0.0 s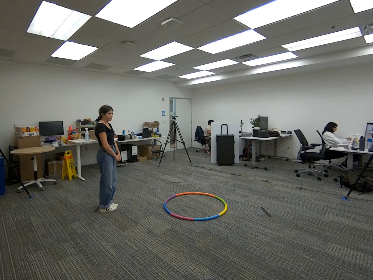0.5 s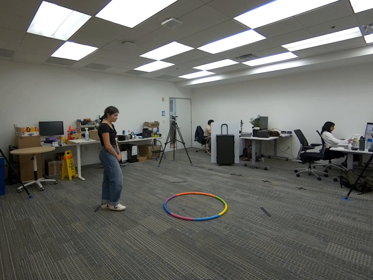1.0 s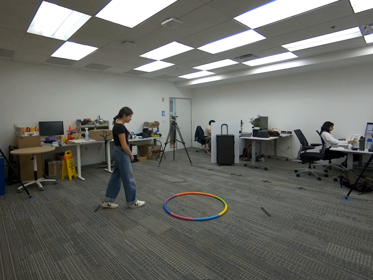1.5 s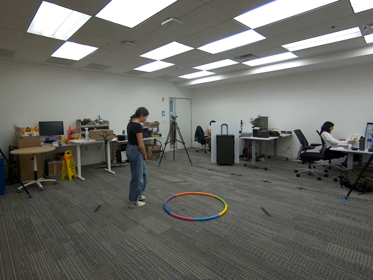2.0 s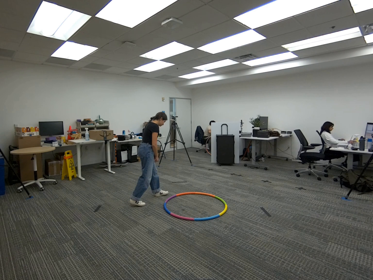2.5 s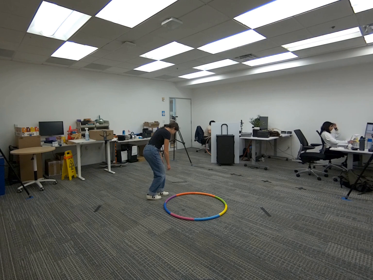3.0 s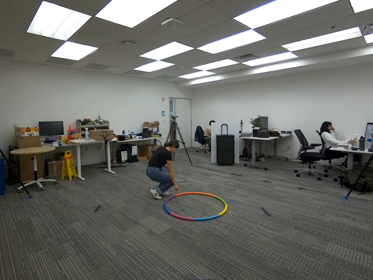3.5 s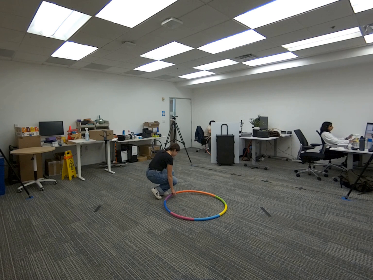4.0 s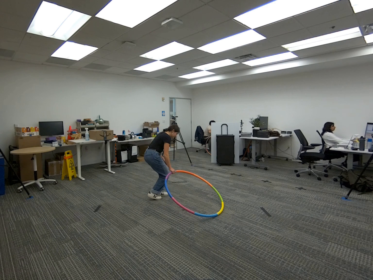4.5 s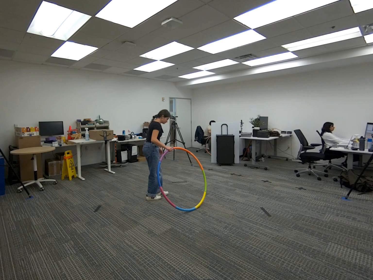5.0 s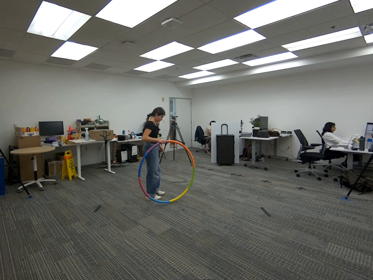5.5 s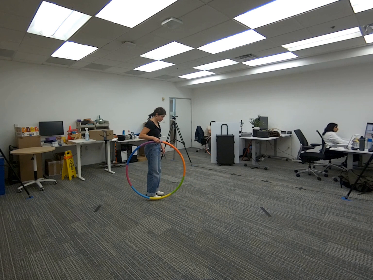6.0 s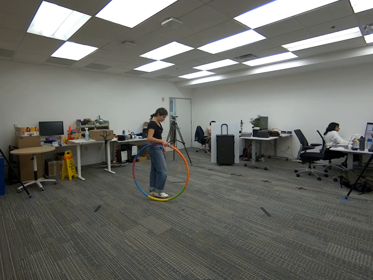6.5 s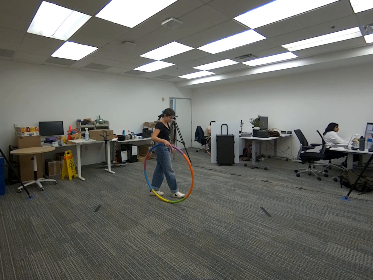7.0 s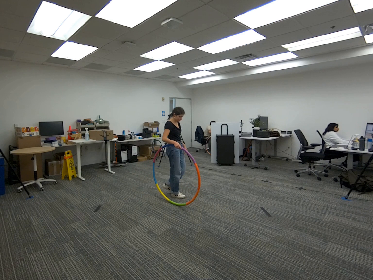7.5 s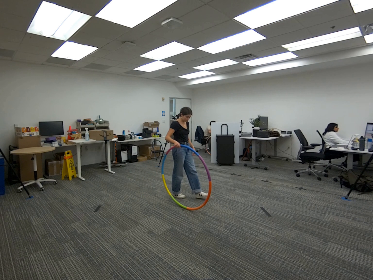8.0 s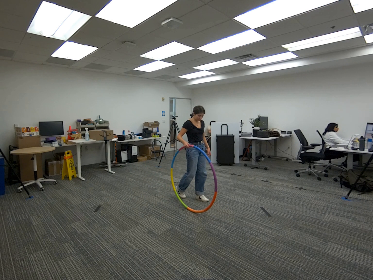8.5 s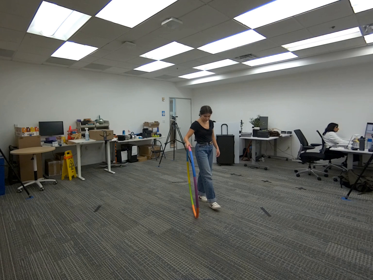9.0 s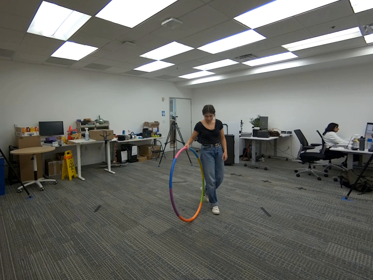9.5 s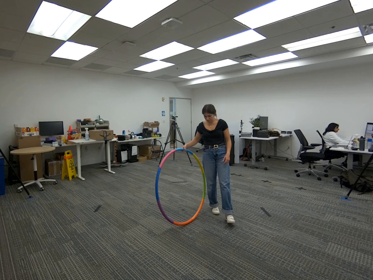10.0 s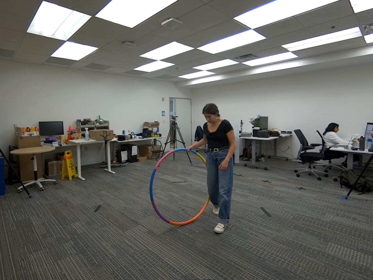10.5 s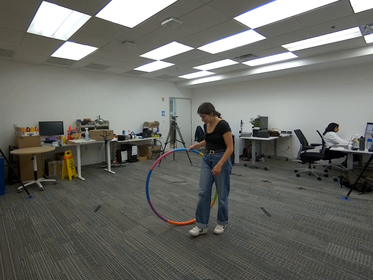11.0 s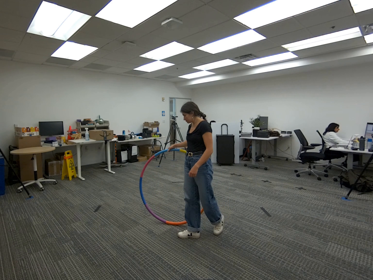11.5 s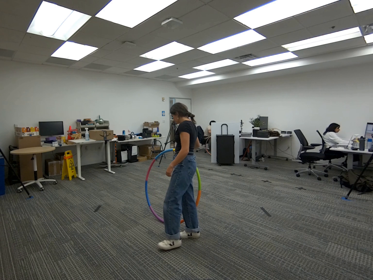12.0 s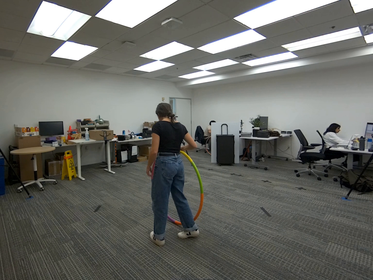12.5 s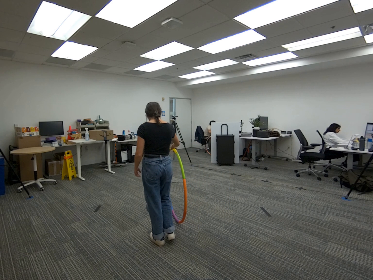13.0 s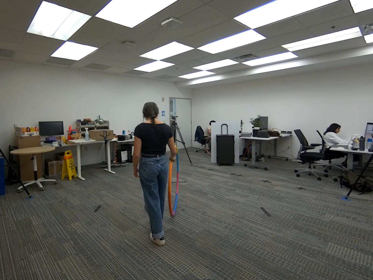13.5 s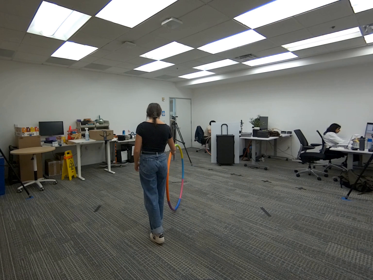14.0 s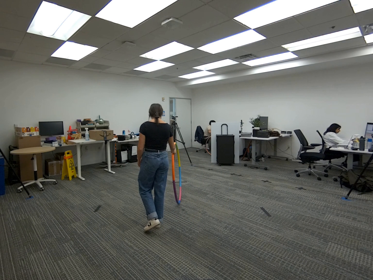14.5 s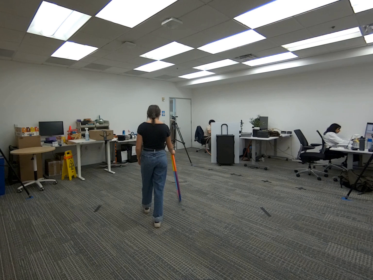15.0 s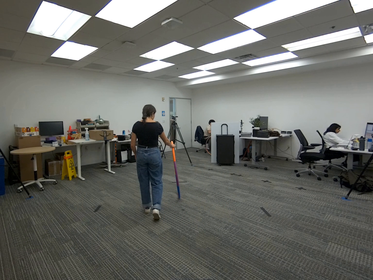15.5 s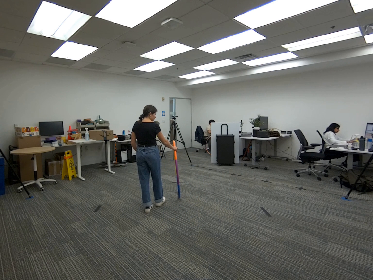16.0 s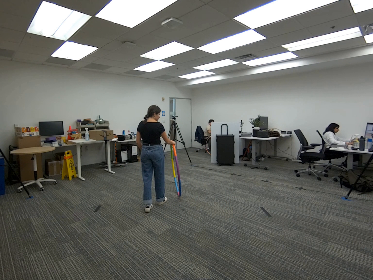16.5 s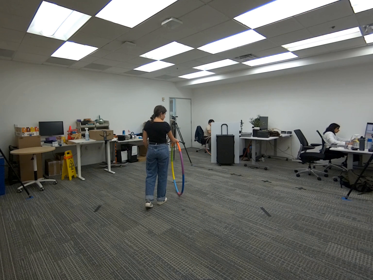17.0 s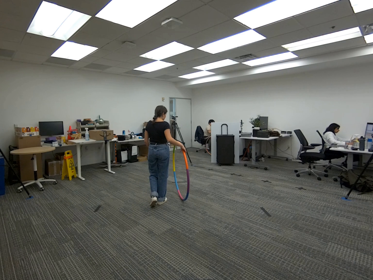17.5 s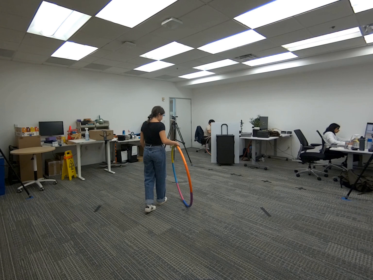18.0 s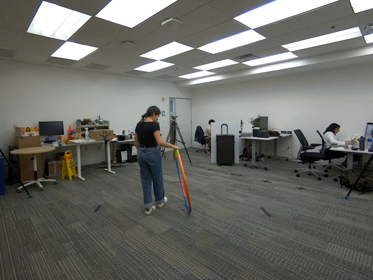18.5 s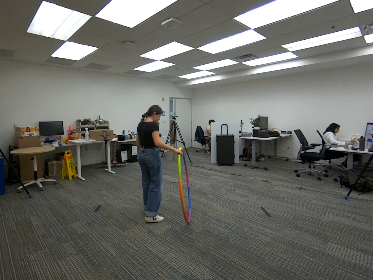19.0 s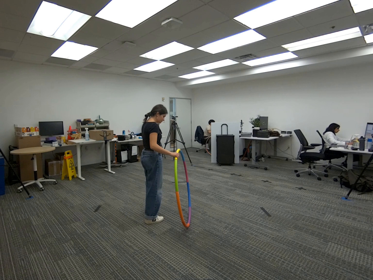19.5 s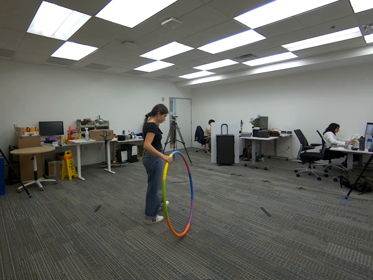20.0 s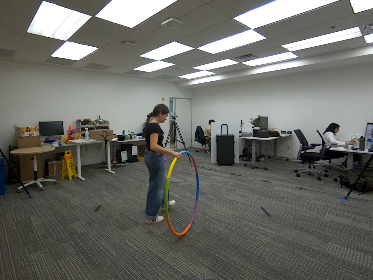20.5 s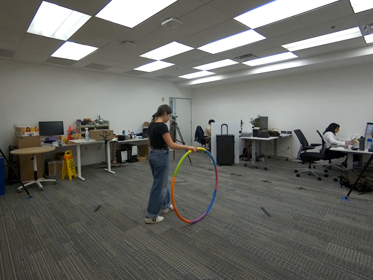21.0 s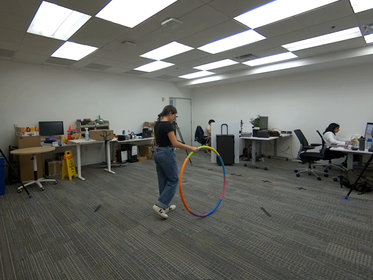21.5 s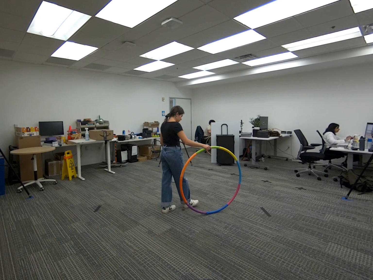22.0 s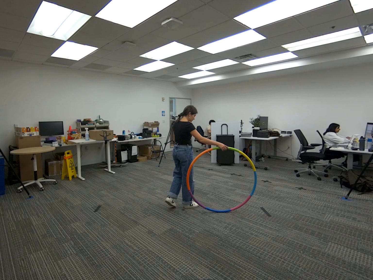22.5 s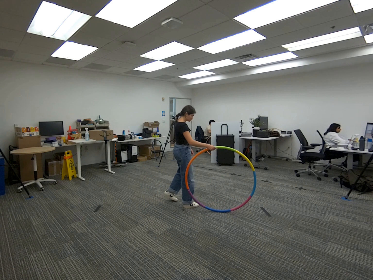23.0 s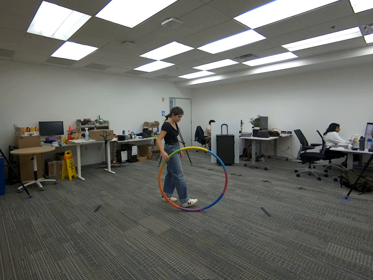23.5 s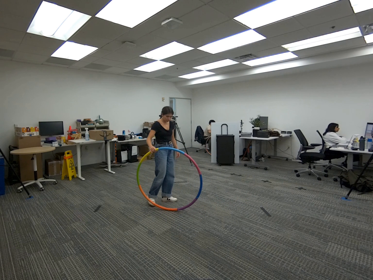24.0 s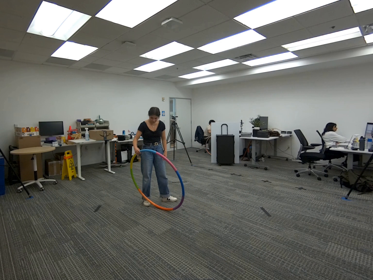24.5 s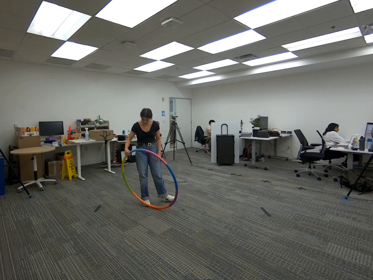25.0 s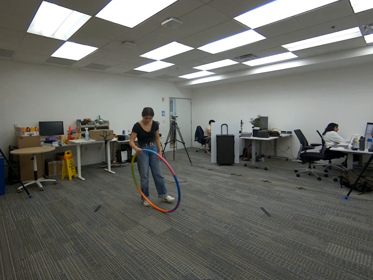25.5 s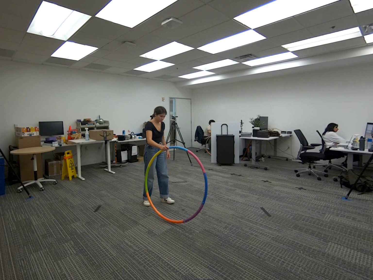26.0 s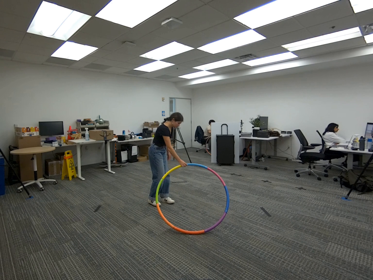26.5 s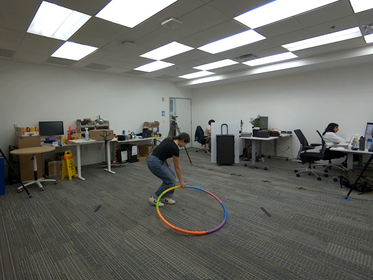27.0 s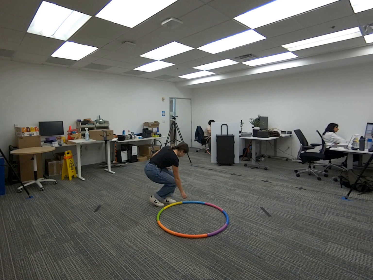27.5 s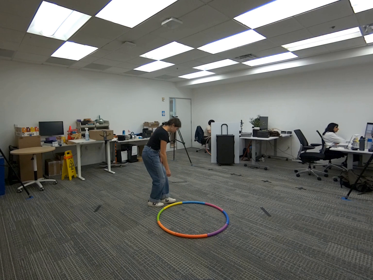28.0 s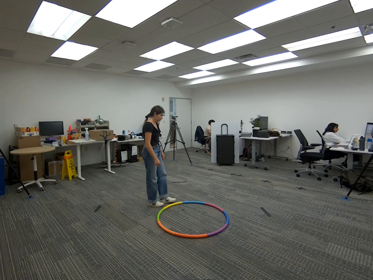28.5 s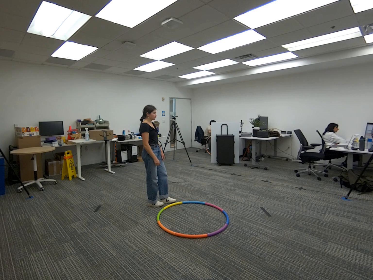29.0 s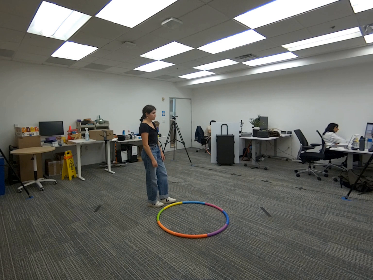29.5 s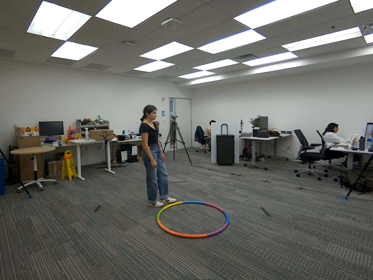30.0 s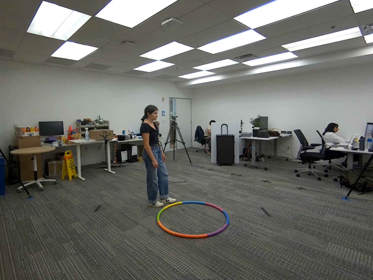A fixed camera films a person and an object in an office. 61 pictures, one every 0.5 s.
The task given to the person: Walk over to the hula hoop on the floor pick up the hula hoop using one hand and stand the hula hoop on floor and roll it in different directions.
